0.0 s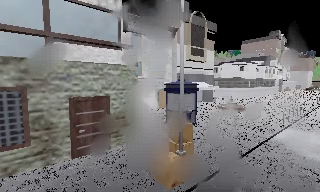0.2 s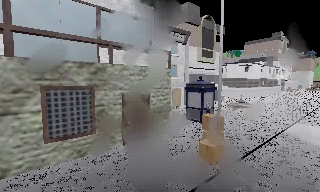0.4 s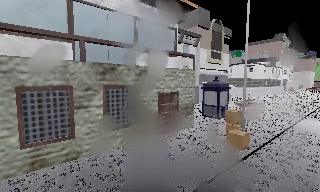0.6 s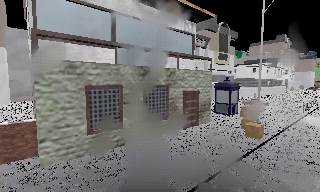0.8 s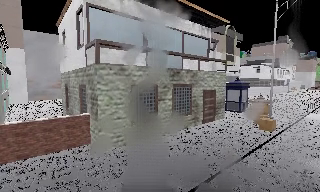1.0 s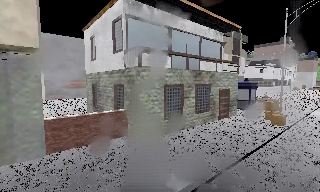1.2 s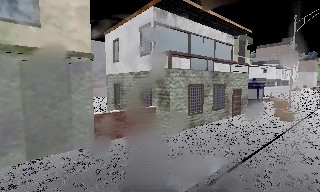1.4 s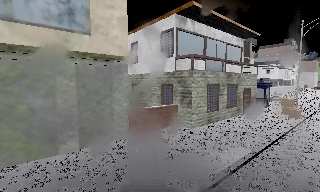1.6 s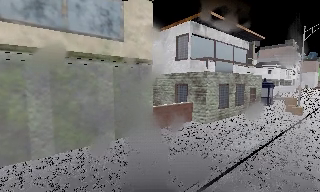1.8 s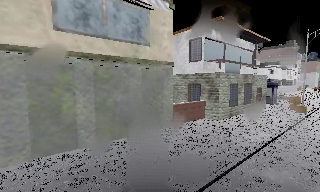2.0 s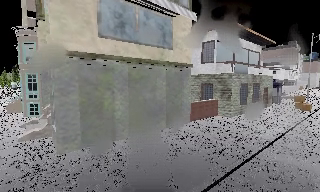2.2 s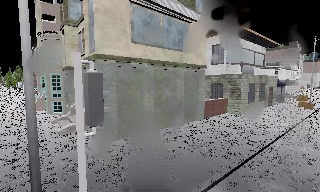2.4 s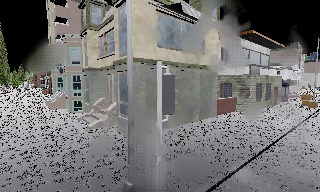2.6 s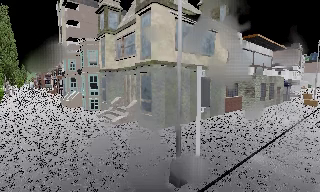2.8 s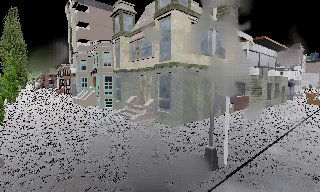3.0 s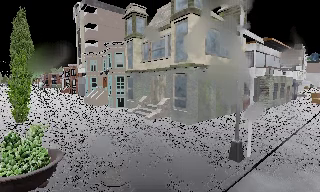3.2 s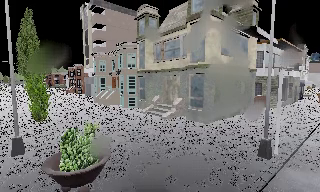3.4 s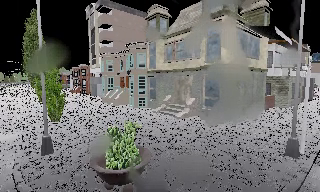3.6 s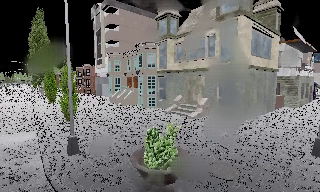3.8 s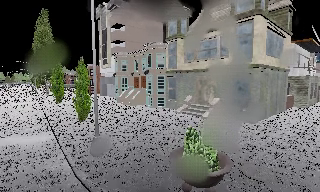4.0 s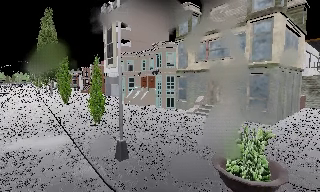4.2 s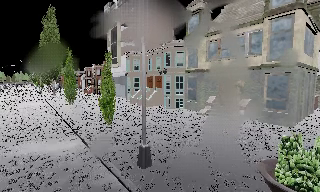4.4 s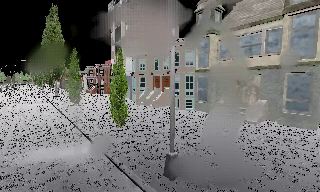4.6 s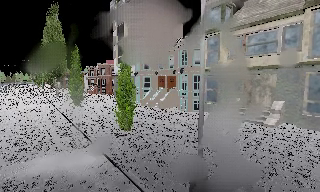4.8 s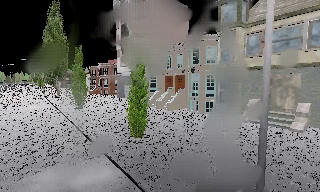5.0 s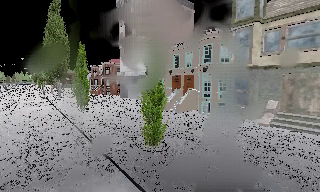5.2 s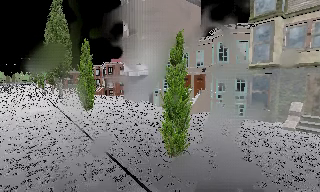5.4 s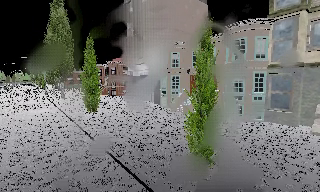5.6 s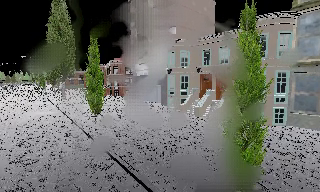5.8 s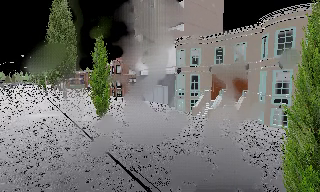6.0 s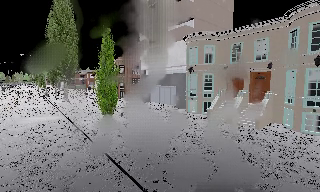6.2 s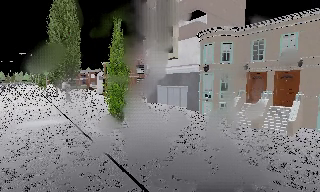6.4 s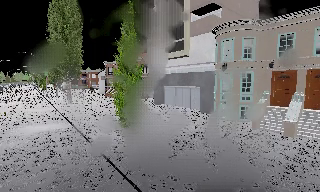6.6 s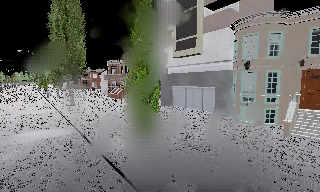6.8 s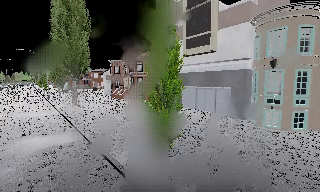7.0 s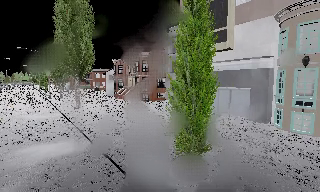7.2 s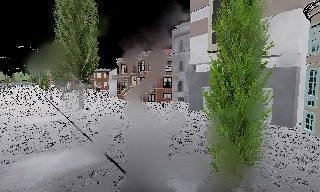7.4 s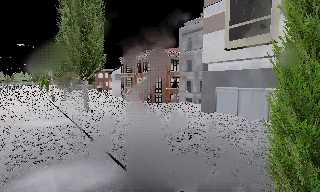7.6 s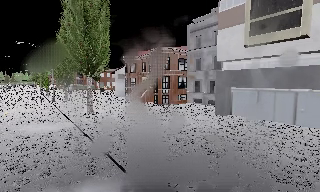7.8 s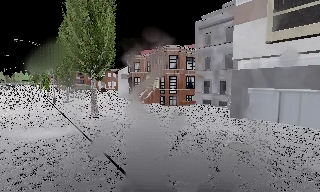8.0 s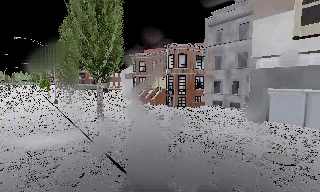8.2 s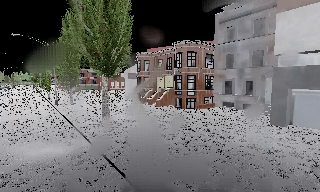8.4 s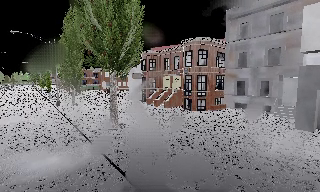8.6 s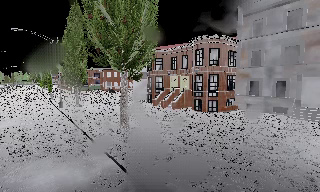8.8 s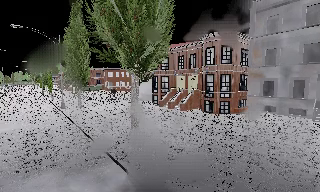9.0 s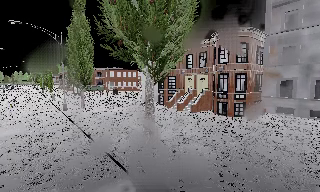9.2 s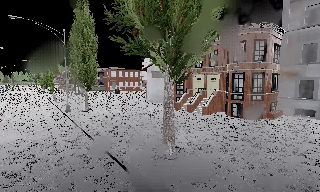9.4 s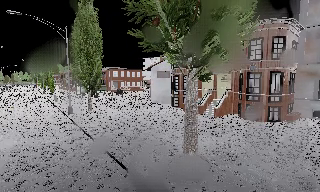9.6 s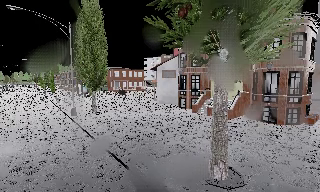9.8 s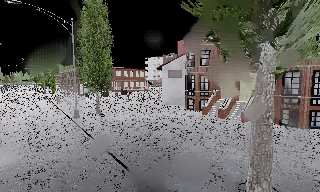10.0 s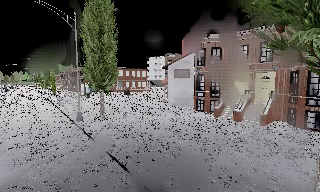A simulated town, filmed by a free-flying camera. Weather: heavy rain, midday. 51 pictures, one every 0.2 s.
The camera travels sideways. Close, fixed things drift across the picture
to the right.
0.0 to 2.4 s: The camera travels to its left and backward, about 20 m, so close, fixed things drift to the right.
2.4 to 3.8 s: The camera travels to its left, about 8 m, so close, fixed things drift to the right.
3.8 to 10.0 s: The camera travels forward and to its left, about 40 m, so what stands in front looms larger.
The film runs forward here.
